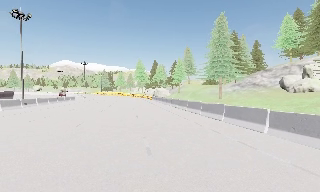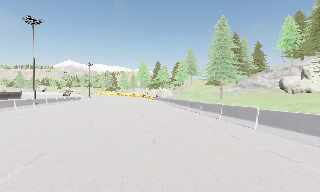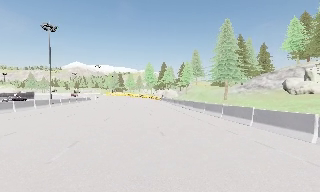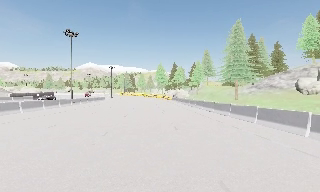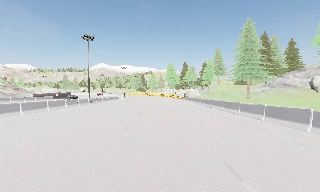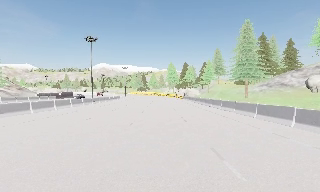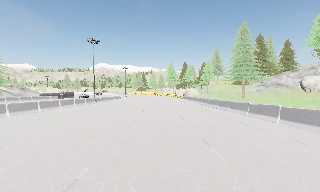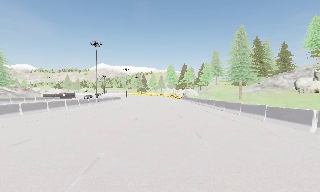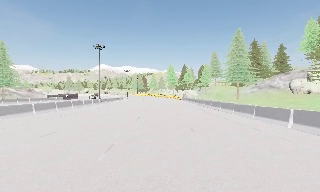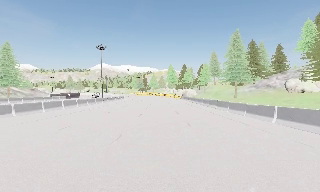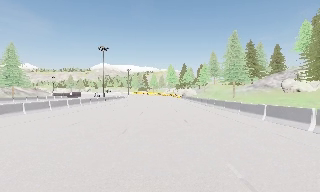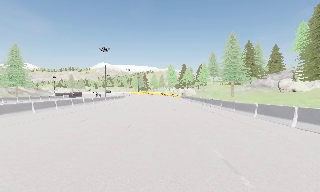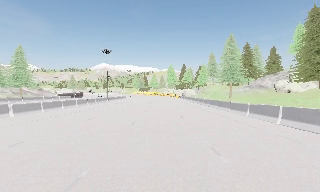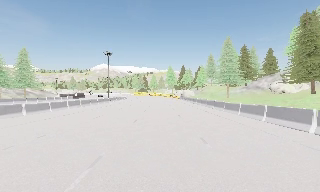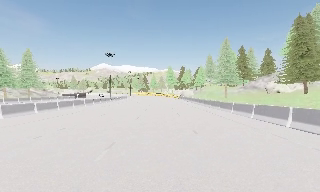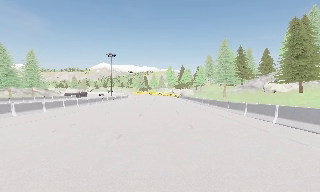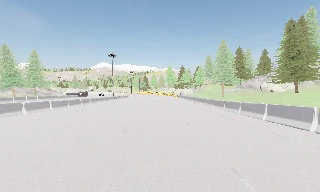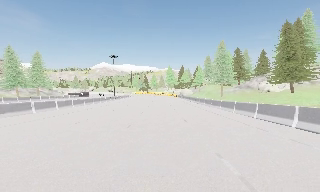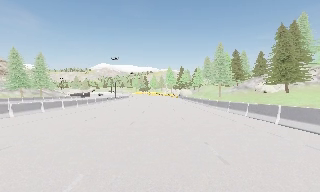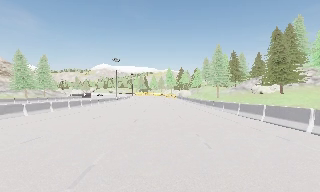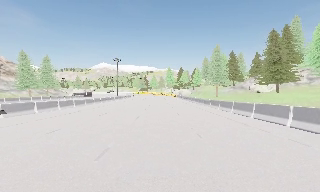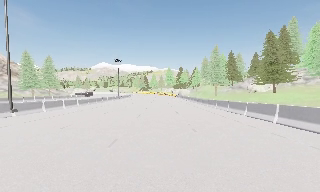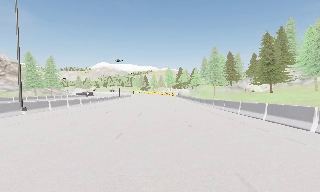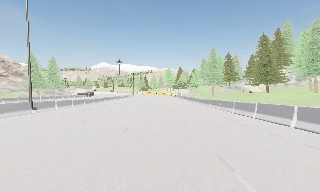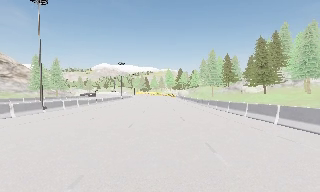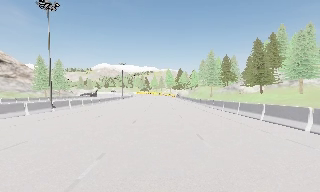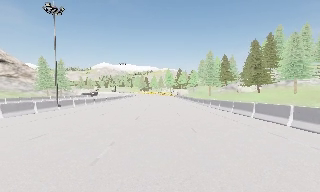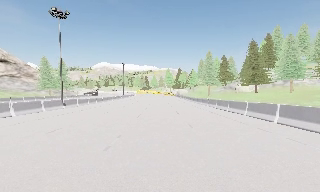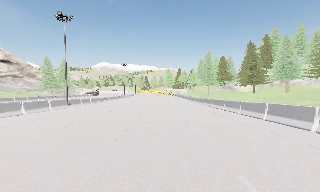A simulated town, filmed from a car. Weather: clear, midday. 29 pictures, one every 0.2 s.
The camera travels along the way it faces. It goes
backward.
0.0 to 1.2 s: The camera pans to its left, which is counterclockwise from overhead, by about 10 degrees. It travels backward, about 7 m, so what stands in front gets smaller.
1.2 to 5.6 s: The camera travels backward, about 25 m, so what stands in front gets smaller.
The film runs backward here.
